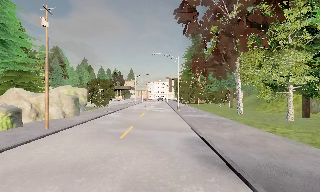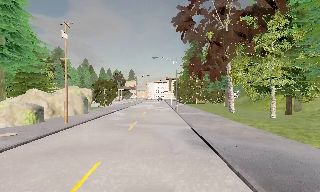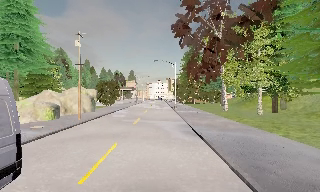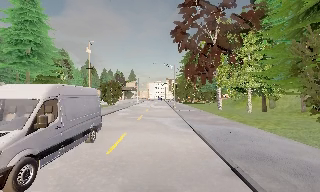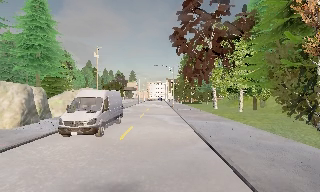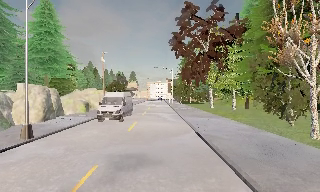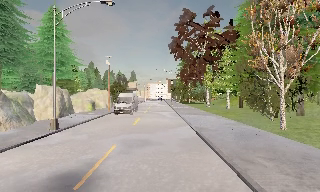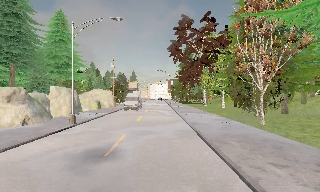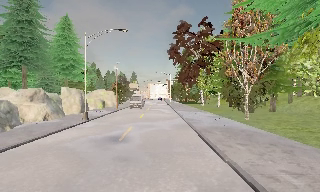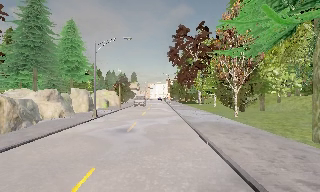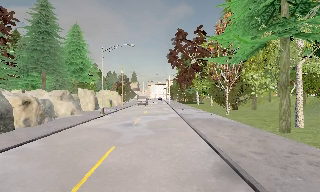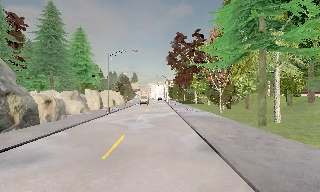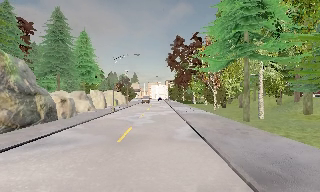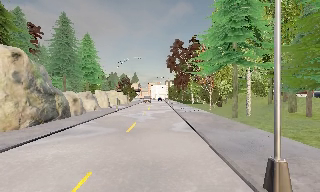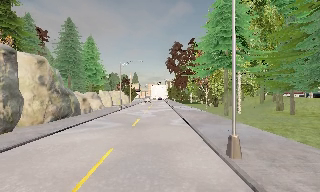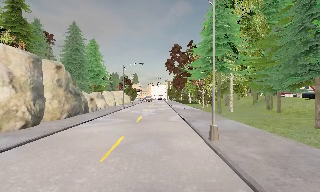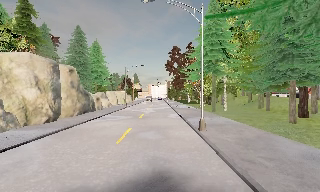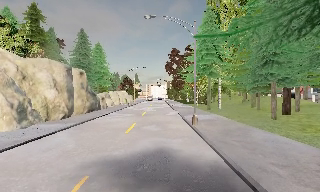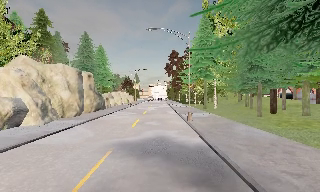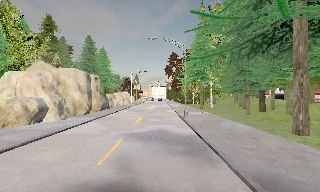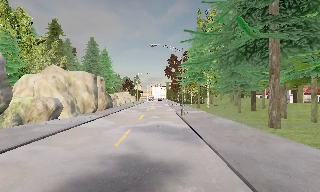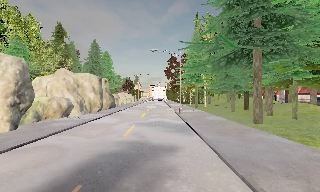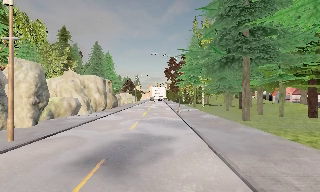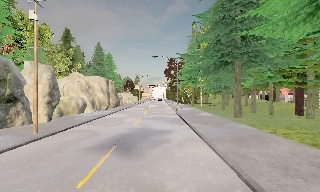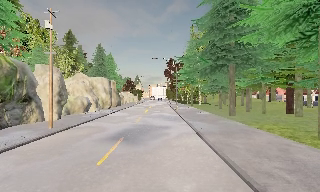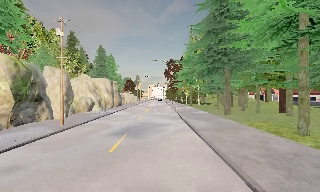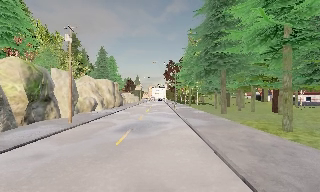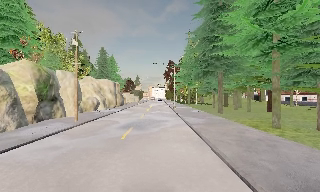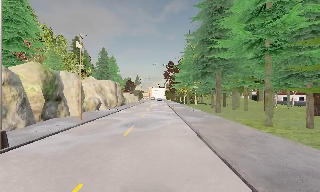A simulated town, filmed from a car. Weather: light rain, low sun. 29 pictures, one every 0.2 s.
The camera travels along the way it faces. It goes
backward.
0.0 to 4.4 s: The camera travels backward, about 45 m, so what stands in front gets smaller.
4.4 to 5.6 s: The camera travels backward, about 7 m, so what stands in front gets smaller. It loses speed.
The film runs backward here.
